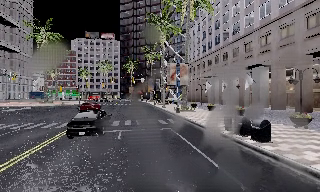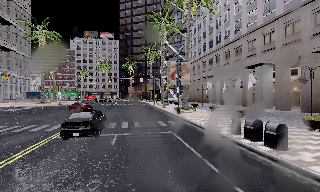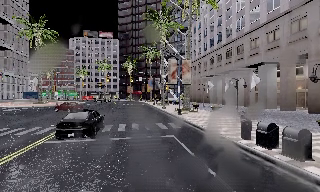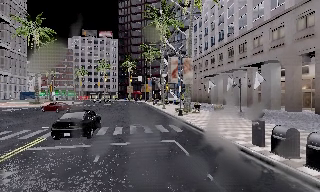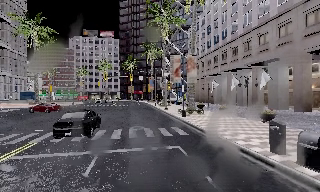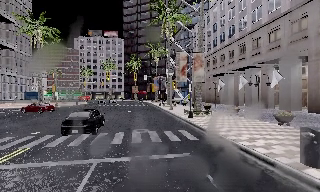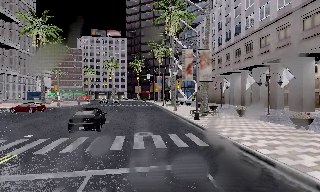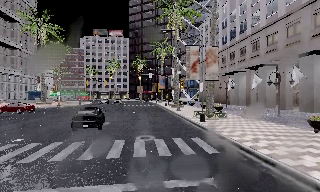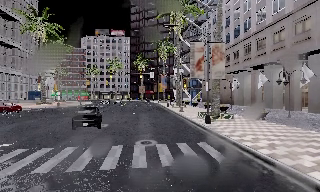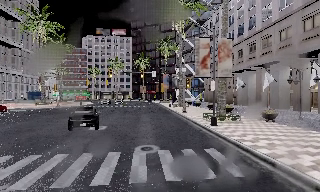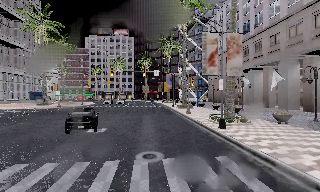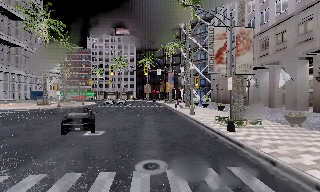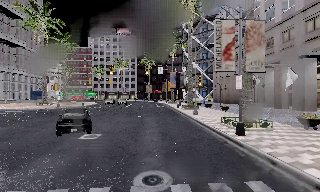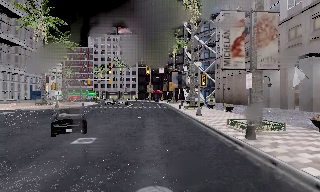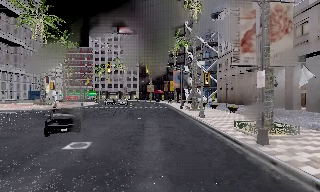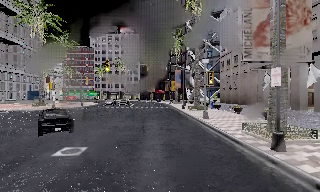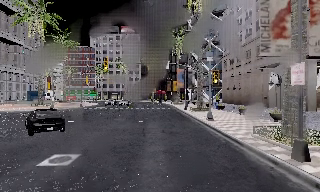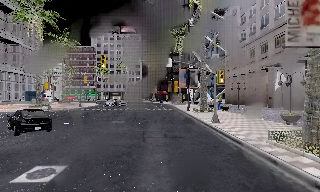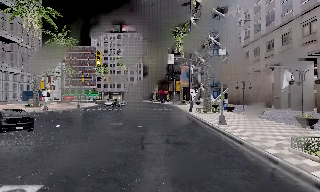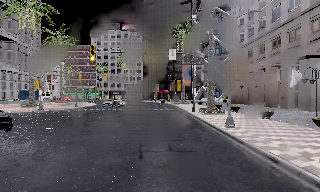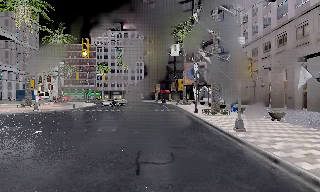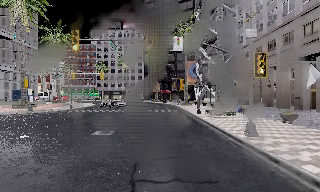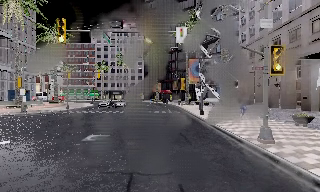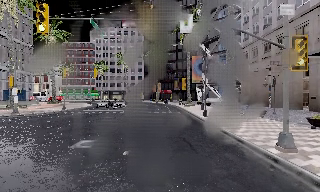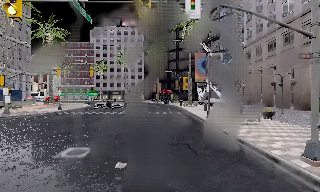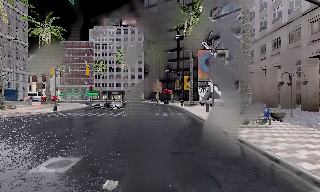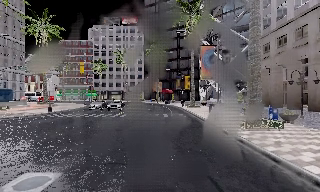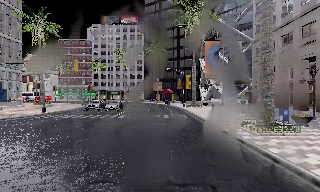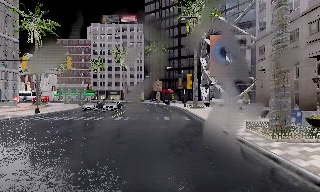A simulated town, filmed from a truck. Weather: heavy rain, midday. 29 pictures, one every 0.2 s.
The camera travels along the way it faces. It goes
forward.
0.0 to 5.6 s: The camera swings to its left by about 10 degrees, and the scene slides to the right. It travels forward, about 30 m, so what stands in front looms larger.
The film runs forward here.
